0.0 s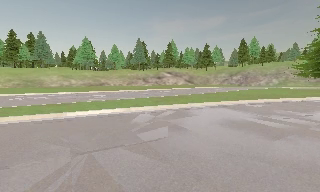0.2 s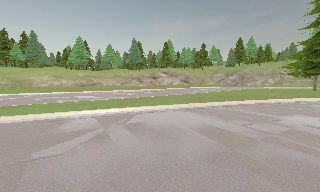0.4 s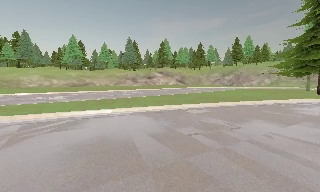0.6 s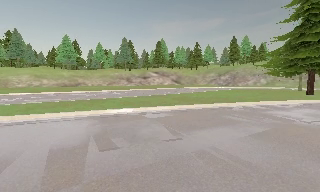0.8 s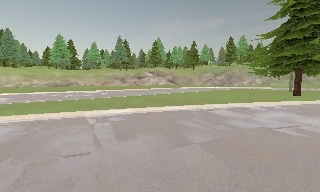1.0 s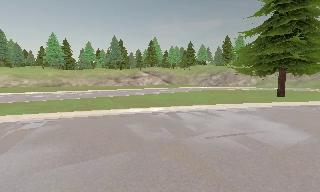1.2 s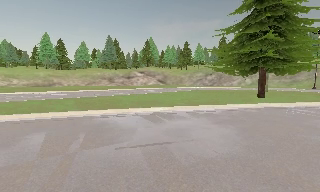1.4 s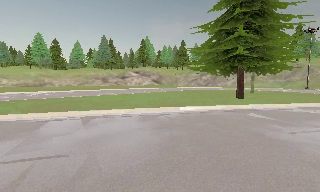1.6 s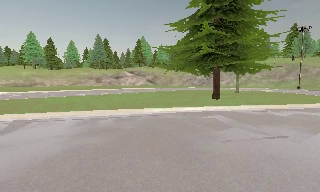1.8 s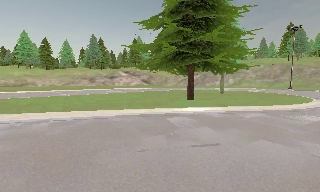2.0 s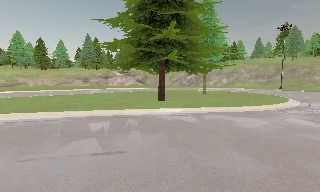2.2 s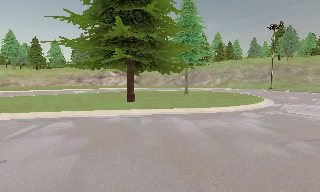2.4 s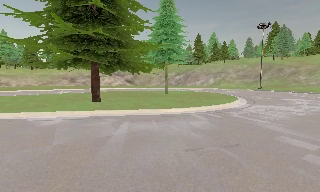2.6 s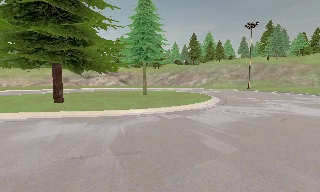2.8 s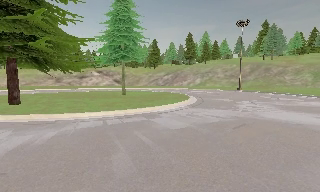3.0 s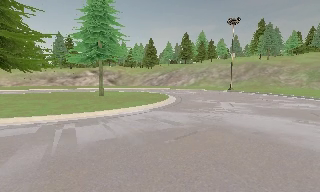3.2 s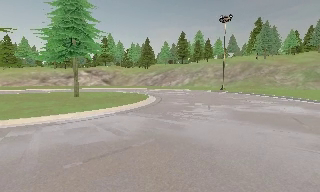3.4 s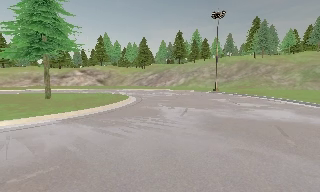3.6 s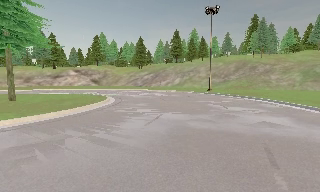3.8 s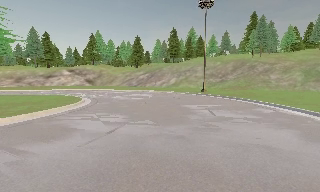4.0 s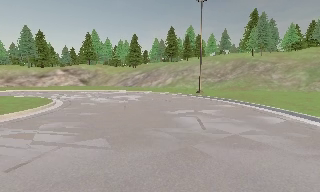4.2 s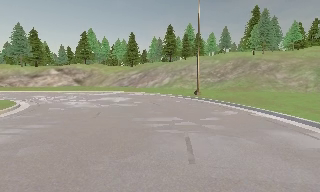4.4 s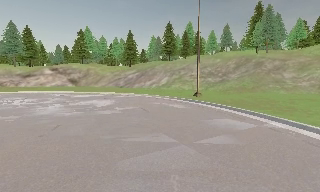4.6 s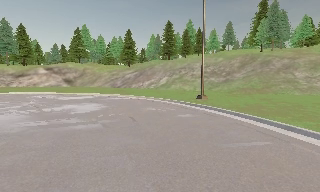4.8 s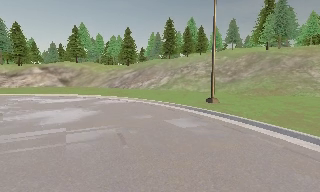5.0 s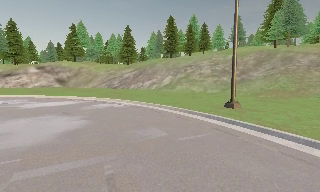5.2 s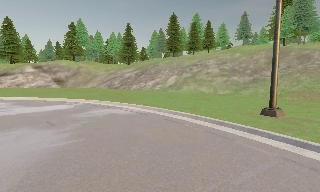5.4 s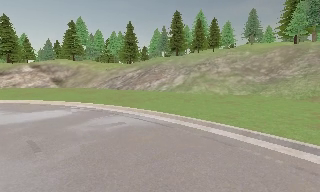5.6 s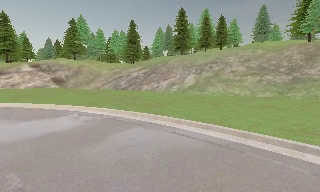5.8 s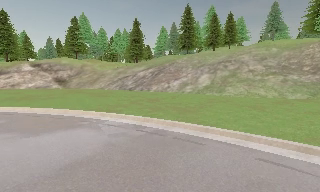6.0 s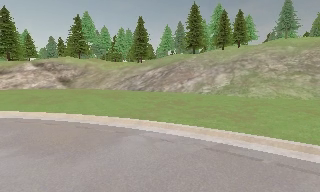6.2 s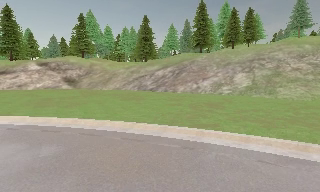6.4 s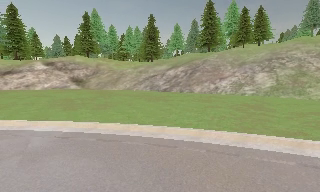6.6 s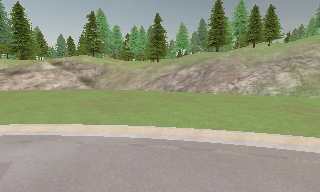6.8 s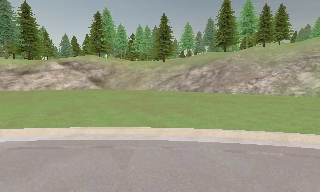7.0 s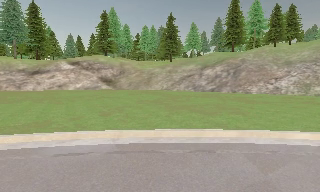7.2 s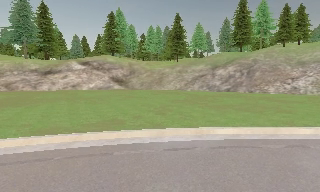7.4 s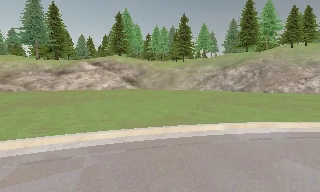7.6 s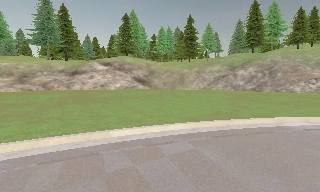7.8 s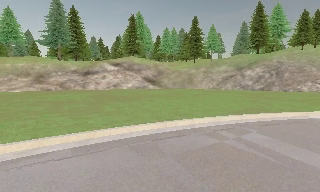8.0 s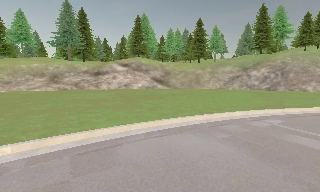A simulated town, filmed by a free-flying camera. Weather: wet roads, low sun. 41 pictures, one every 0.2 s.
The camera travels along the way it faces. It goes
forward.
0.0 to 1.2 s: The camera travels to its right and forward, about 14 m, so close, fixed things drift to the left.
1.2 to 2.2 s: The camera travels to its right, about 11 m, so close, fixed things drift to the left.
2.2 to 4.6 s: The camera travels to its right and forward, about 25 m, so close, fixed things drift to the left.
4.6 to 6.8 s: The camera travels forward and to its left, about 20 m, so what stands in front looms larger.
6.8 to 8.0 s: The camera travels to its left, about 14 m, so close, fixed things drift to the right.
The film runs forward here.
